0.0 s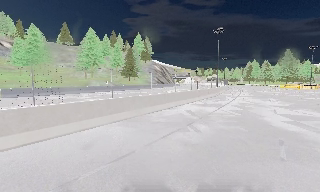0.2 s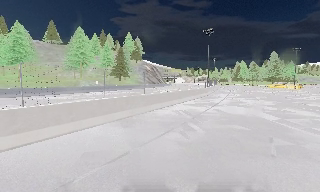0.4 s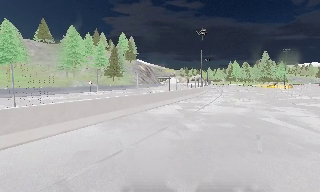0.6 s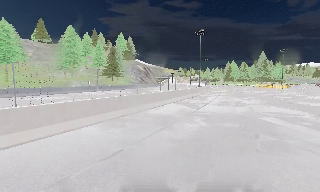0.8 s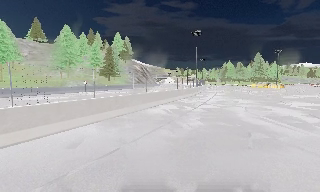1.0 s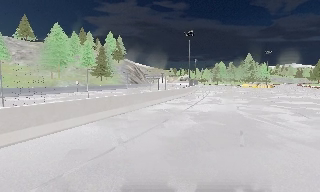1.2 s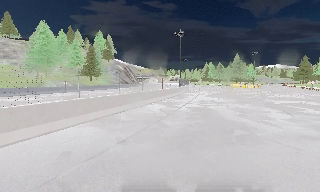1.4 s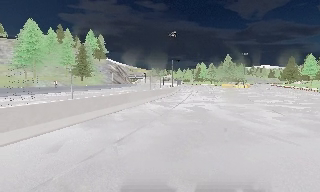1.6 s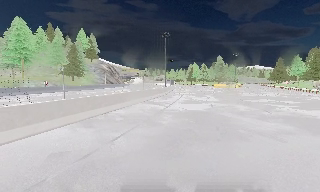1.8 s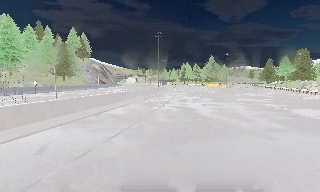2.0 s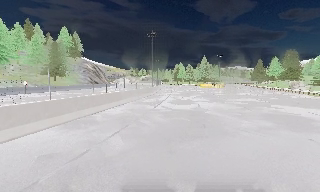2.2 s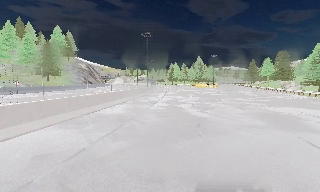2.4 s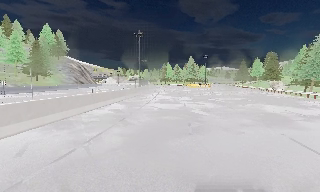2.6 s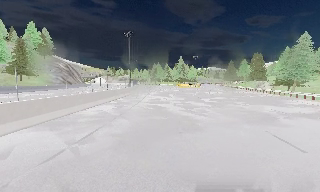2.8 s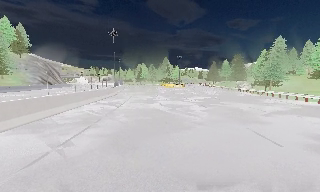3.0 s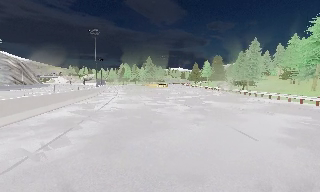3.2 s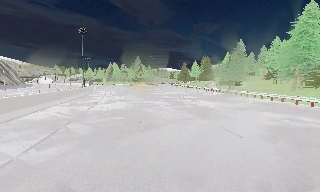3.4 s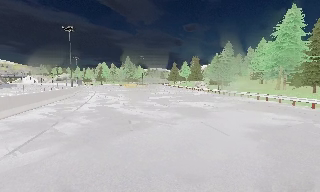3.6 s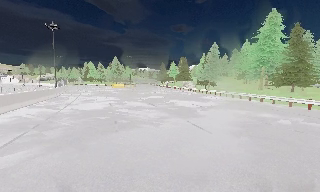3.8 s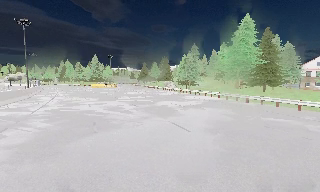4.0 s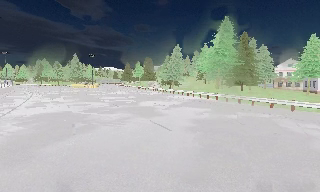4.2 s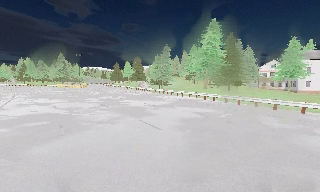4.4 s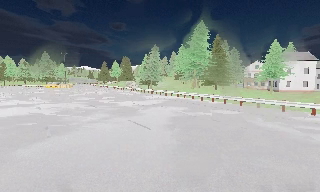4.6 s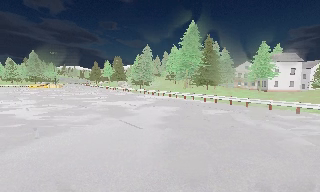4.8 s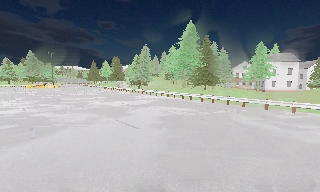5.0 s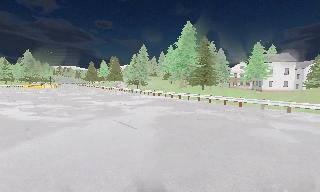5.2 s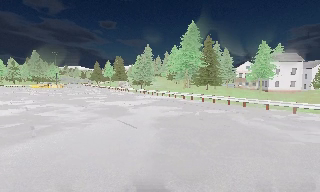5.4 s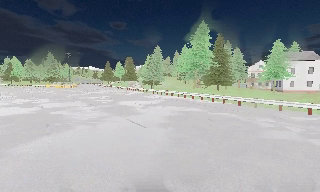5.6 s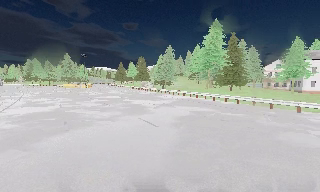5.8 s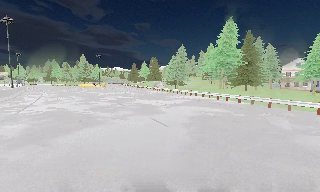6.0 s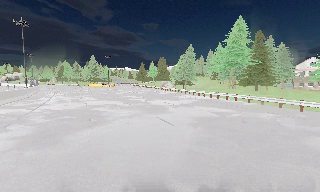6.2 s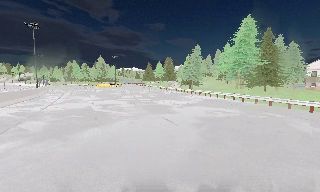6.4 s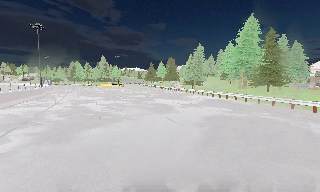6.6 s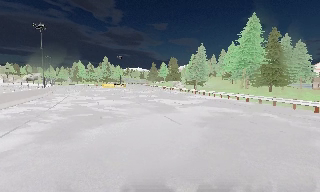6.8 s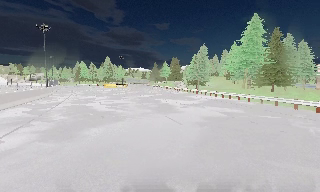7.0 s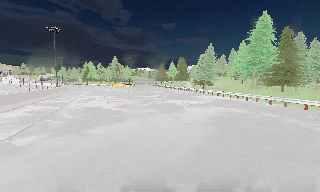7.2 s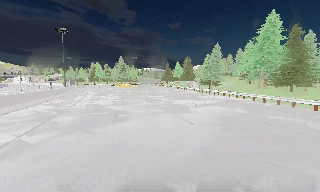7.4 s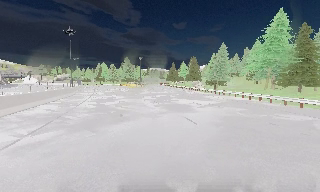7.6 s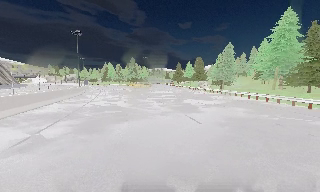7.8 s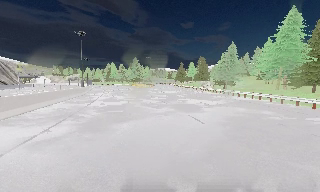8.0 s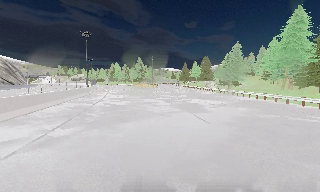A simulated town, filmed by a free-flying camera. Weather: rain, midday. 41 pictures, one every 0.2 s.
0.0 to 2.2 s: The camera swings to its right by about 25 degrees, and the scene slides to the left. It travels backward and to its left, about 1 m, so what stands in front gets smaller.
2.2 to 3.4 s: The camera swings to its right by about 25 degrees, and the scene slides to the left. It travels backward, about 0.5 m, so what stands in front gets smaller.
3.4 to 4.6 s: The scene slides to the left, as the camera pans about 25 degrees to its right.
4.6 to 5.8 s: The camera pans to its left, which is counterclockwise from overhead, by about 15 degrees.
5.8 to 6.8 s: The camera shifts only a little, or ends up much as it began.
6.8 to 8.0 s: The scene slides to the right, as the camera pans about 10 degrees to its left. It travels backward, about 0.5 m, so what stands in front gets smaller.
The film runs backward here.
